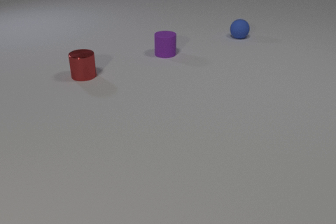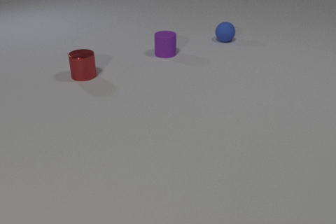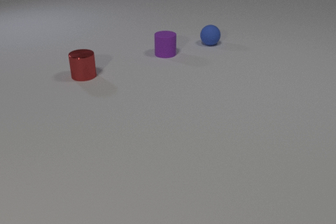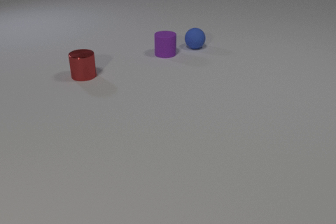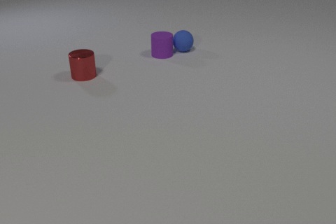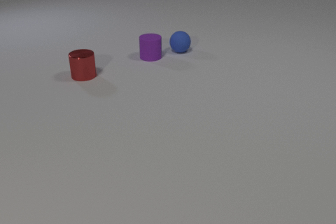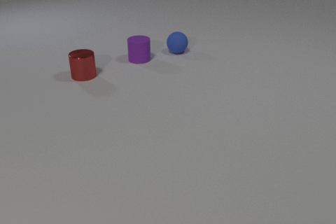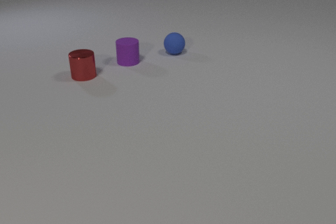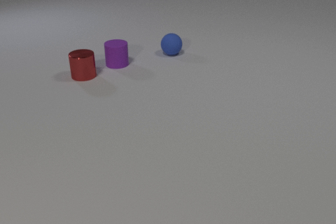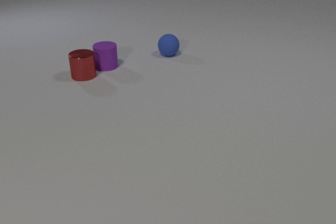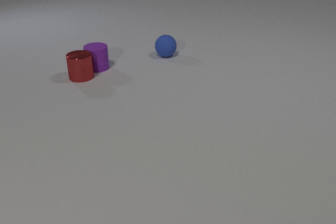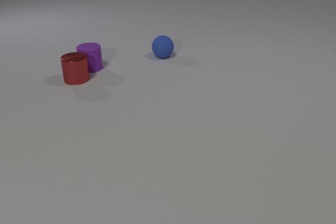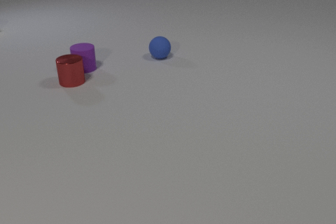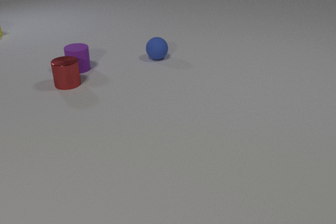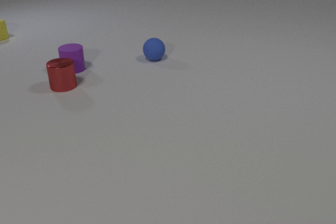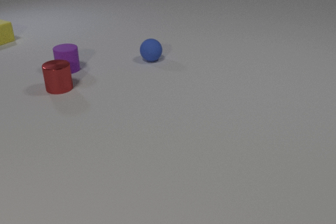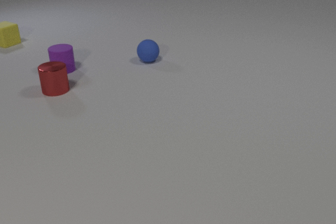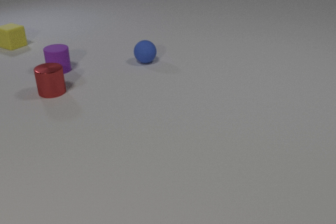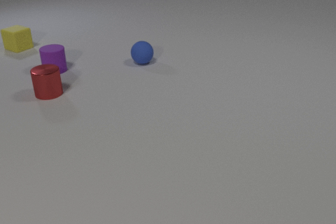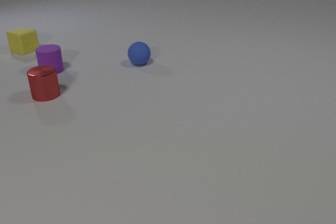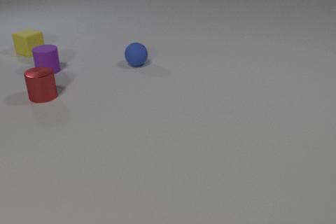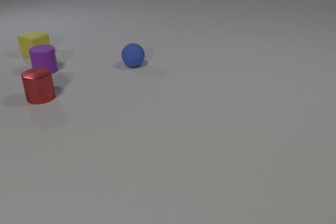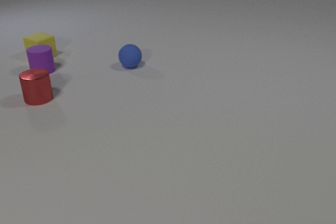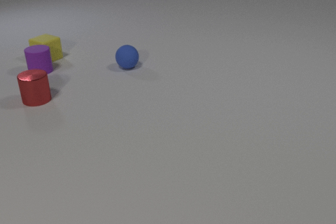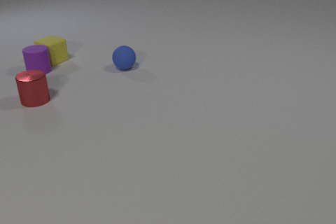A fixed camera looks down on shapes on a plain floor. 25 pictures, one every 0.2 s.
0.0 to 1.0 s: The blue rubber sphere rolls to the left and toward the camera. The purple rubber cylinder slides to the left and toward the camera. The blue rubber sphere and the purple rubber cylinder collide.
1.0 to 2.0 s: The blue rubber sphere rolls to the left and toward the camera. The purple rubber cylinder slides to the left and toward the camera. The purple rubber cylinder and the red metal cylinder collide.
2.0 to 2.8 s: The blue rubber sphere rolls to the left and toward the camera. The purple rubber cylinder slides to the left. The yellow rubber cube comes in at the left edge, slides toward the camera and to the right. The red metal cylinder slides to the left and toward the camera.
2.8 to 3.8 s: The blue rubber sphere rolls to the left and toward the camera. The purple rubber cylinder slides to the left. The yellow rubber cube slides toward the camera and to the right. The red metal cylinder slides to the left and toward the camera.
3.8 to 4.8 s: The blue rubber sphere rolls to the left and toward the camera. The purple rubber cylinder slides to the left. The yellow rubber cube slides toward the camera and to the right. The red metal cylinder slides to the left and toward the camera.
What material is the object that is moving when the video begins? rubber.
How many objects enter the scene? 1.
How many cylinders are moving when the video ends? 2.
